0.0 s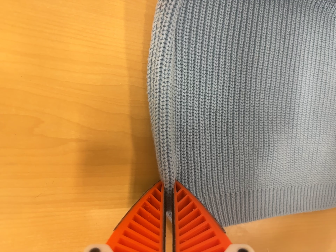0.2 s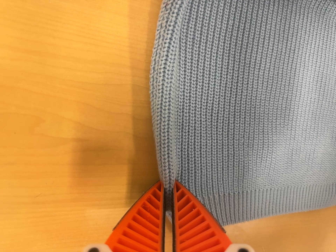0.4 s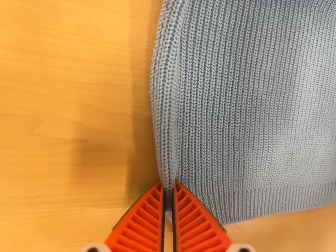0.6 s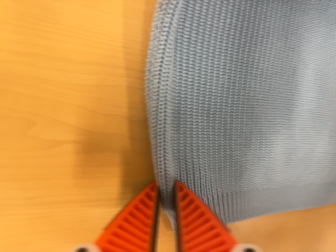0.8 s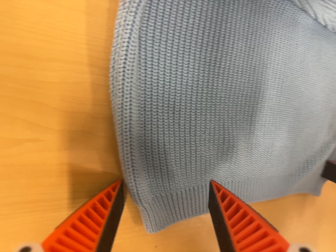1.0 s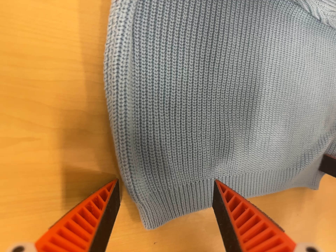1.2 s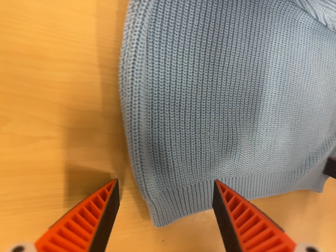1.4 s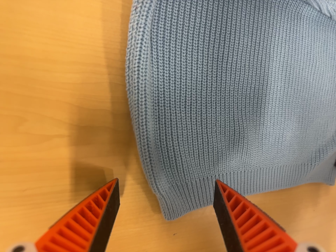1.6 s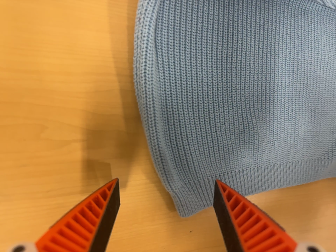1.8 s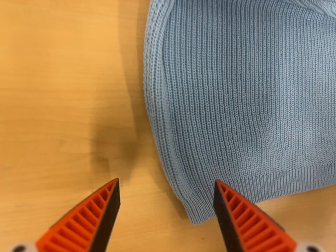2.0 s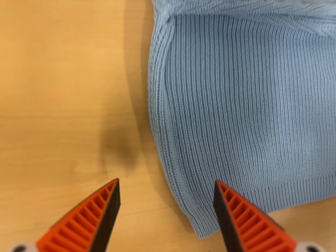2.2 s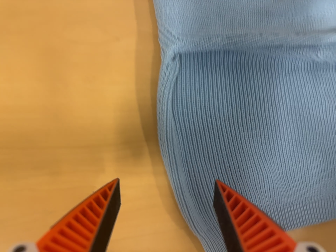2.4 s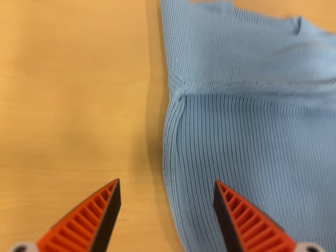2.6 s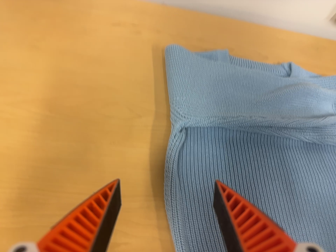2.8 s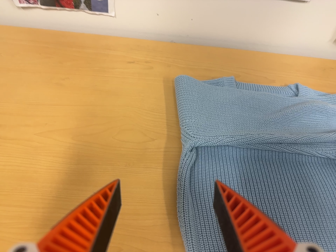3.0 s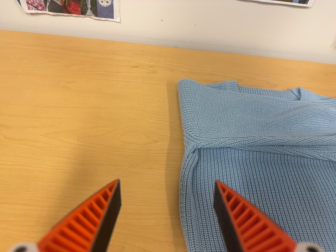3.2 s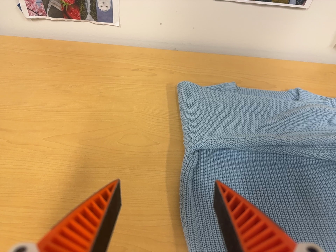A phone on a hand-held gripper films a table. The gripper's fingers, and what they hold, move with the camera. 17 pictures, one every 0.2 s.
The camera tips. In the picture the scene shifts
downward.
0.0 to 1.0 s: The camera shifts only a little, or ends up much as it began.
1.0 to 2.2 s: The camera swings to its left by about 15 degrees, and the scene slides to the right. It travels backward, about 9 cm, so what stands in front gets smaller. Its aim tips toward the top of its view by about 15 degrees, and the scene shifts downward. It rolls about its line of sight by about 10 degrees, and the scene rotates counterclockwise.
2.2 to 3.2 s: The camera pans to its left by about 10 degrees. It travels backward, toward the bottom of its view and to its right, about 12 cm. Its aim tips toward the top of its view by about 30 degrees, and the scene shifts downward.
The film runs backward here.
